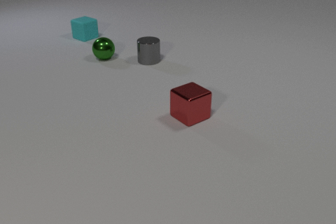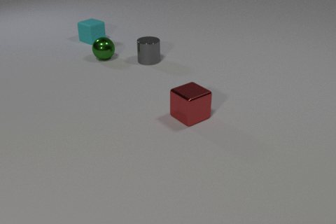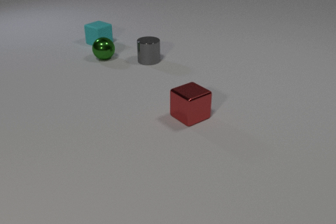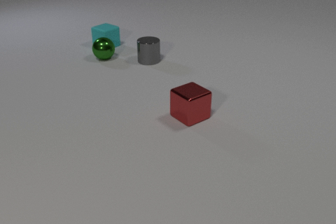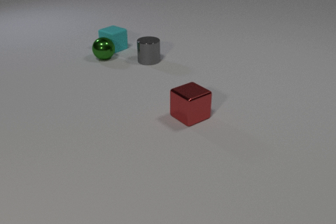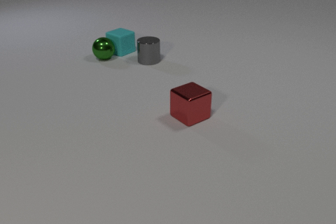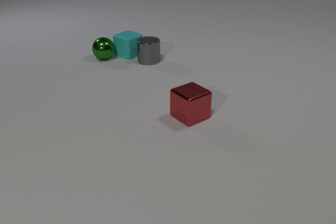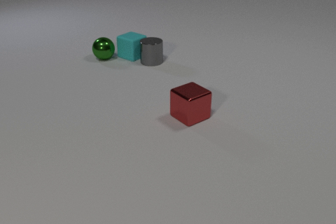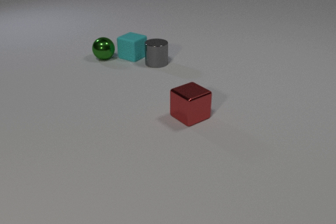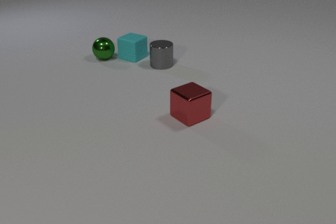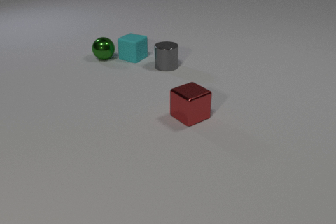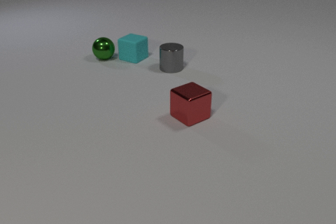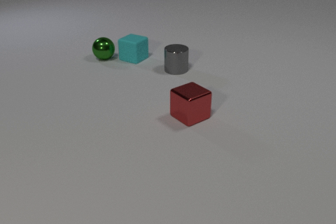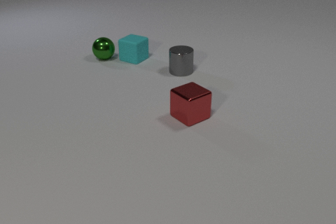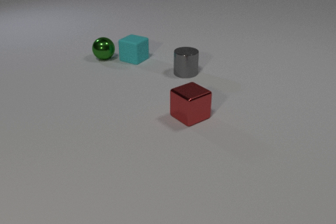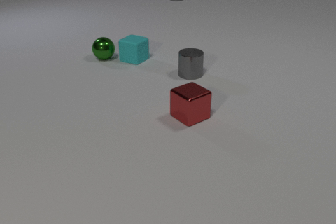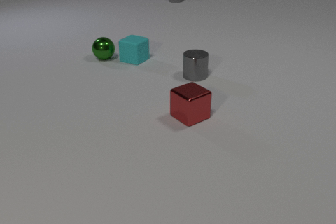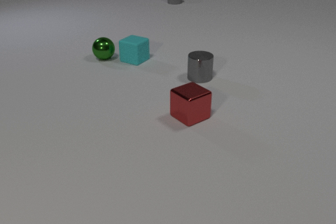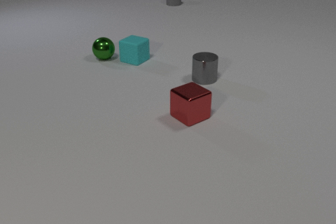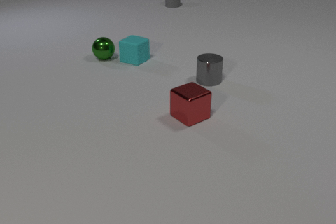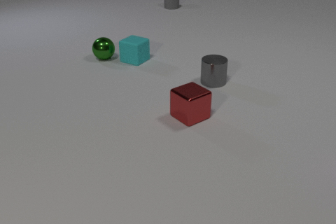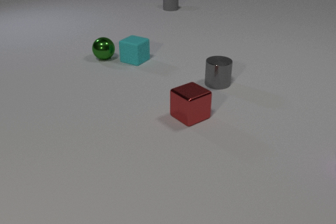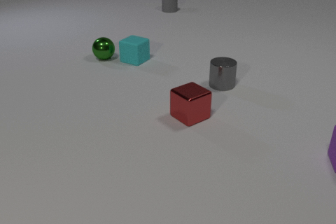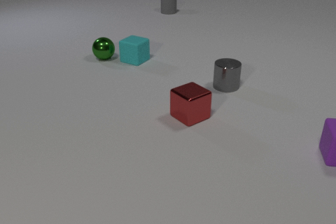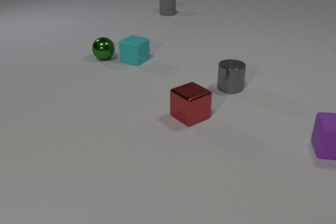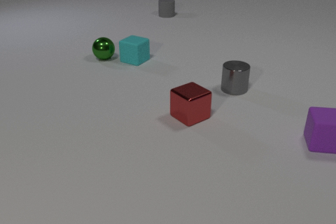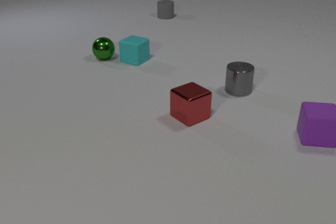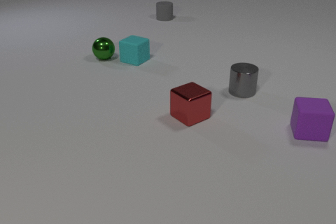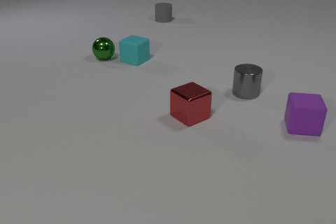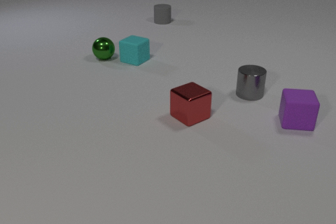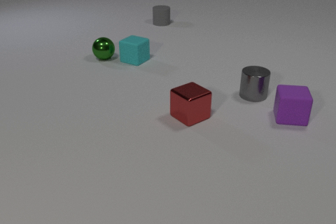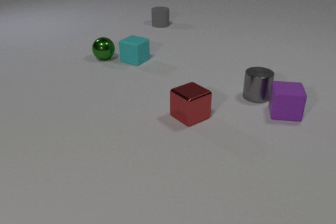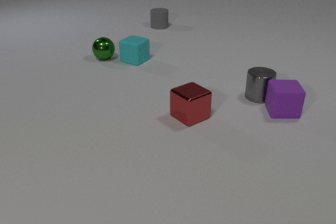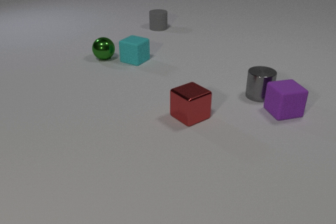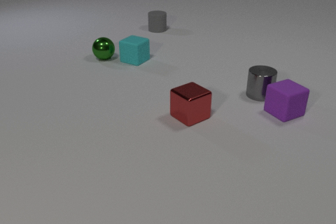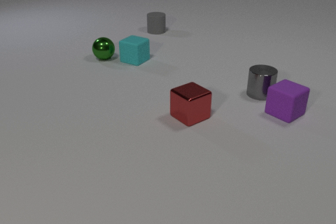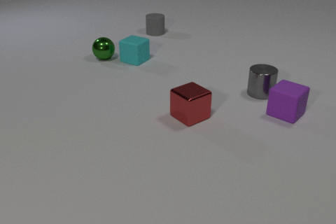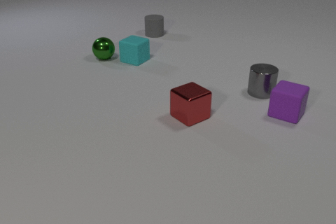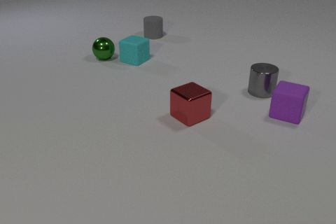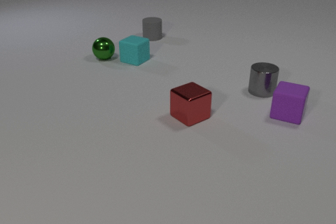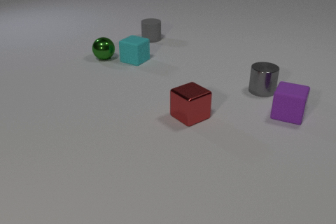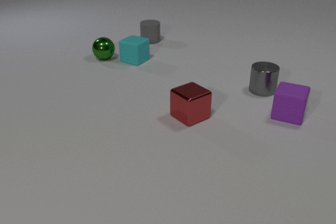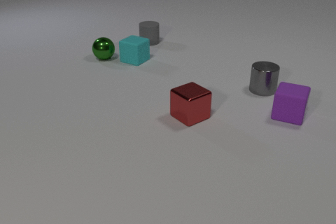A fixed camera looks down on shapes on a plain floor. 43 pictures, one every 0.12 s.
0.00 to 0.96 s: The cyan rubber cube slides toward the camera and to the right. The gray metal cylinder slides to the right and toward the camera. The cyan rubber cube and the gray metal cylinder collide.
0.96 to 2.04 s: The cyan rubber cube slides toward the camera. The gray metal cylinder slides to the right and toward the camera. The gray rubber cylinder comes in at the top edge, slides toward the camera.
2.04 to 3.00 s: The gray metal cylinder slides to the right and toward the camera. The gray rubber cylinder slides toward the camera. The purple rubber cube comes in at the right edge, slides to the left and away from the camera.
3.00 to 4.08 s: The gray metal cylinder slides to the right. The gray rubber cylinder slides toward the camera. The purple rubber cube slides away from the camera and to the left, spins so that its near face slides to the right, counterclockwise seen from above. The gray metal cylinder and the purple rubber cube collide.
4.08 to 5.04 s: The gray metal cylinder slides away from the camera. The gray rubber cylinder slides toward the camera. The purple rubber cube spins so that its near face slides to the right, counterclockwise seen from above.
What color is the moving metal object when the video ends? gray.
How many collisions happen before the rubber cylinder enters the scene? 1.
How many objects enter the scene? 2.
